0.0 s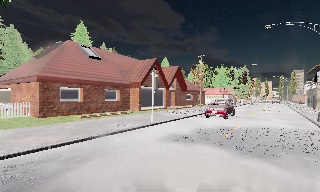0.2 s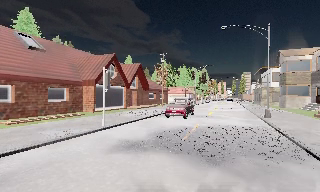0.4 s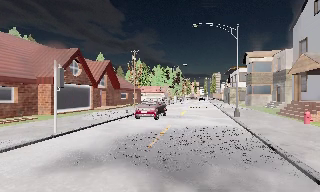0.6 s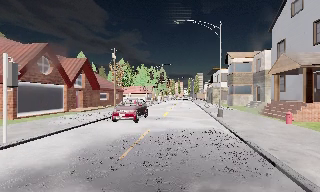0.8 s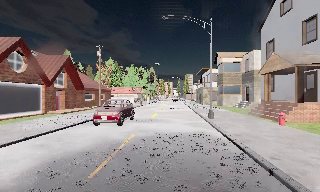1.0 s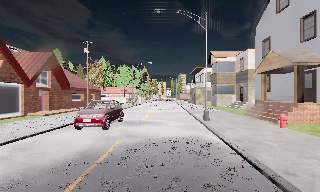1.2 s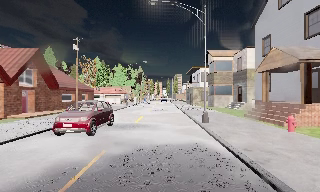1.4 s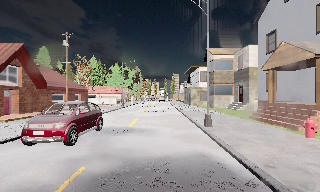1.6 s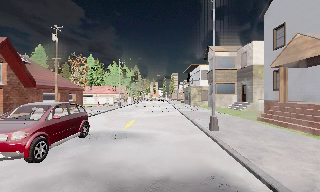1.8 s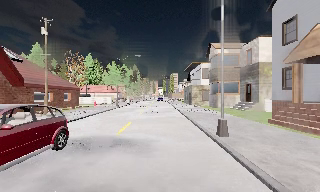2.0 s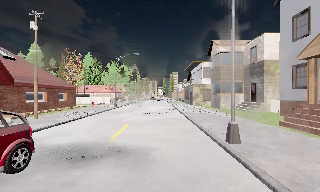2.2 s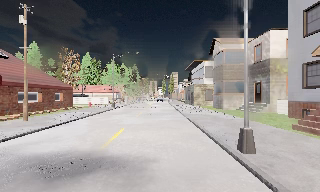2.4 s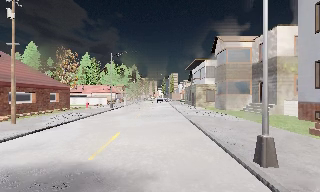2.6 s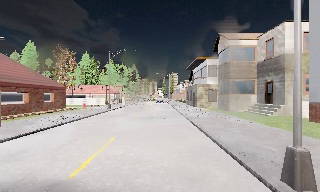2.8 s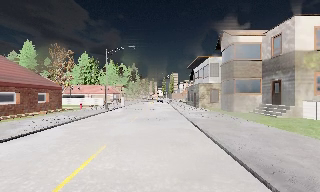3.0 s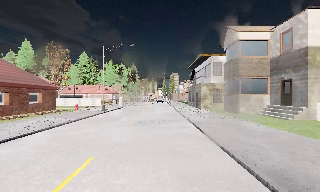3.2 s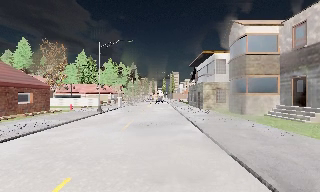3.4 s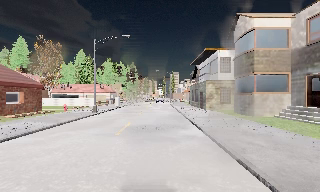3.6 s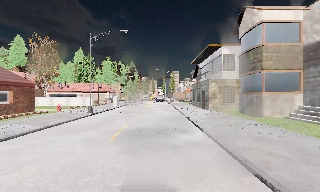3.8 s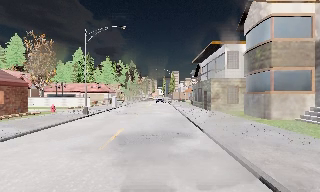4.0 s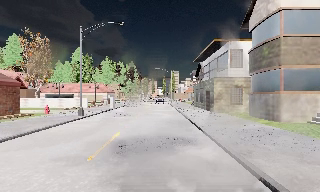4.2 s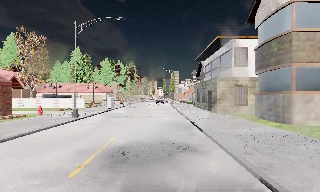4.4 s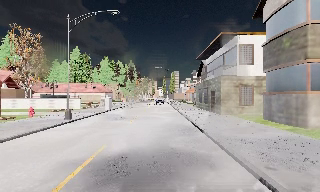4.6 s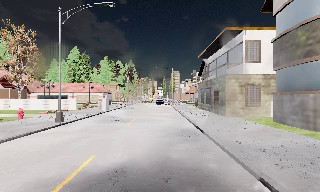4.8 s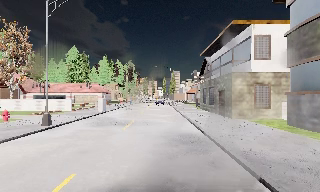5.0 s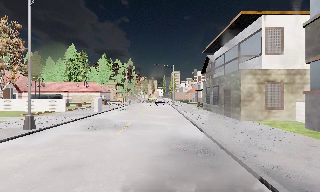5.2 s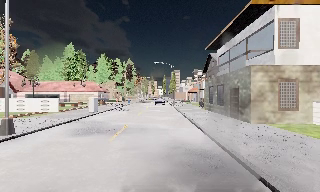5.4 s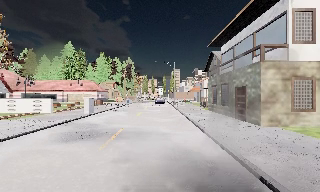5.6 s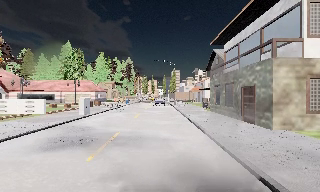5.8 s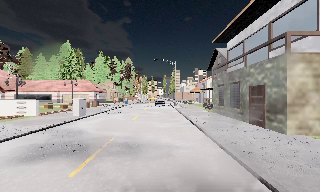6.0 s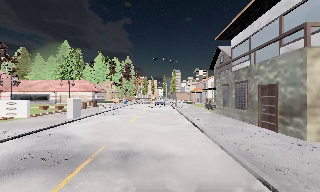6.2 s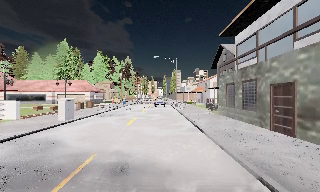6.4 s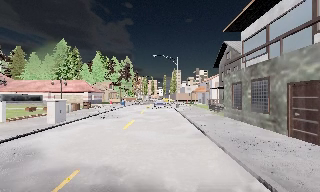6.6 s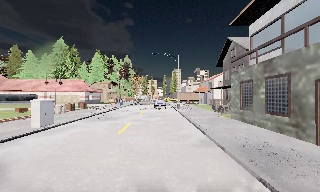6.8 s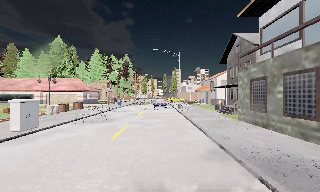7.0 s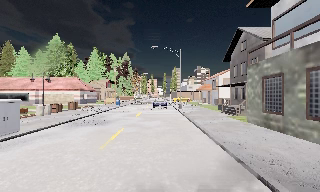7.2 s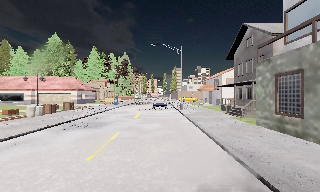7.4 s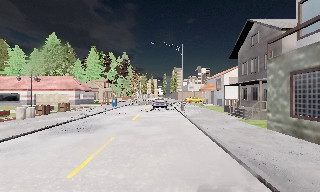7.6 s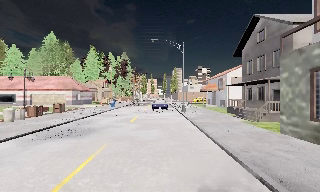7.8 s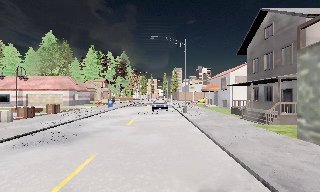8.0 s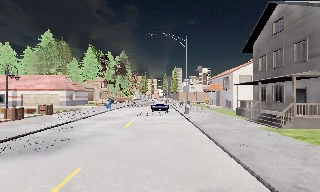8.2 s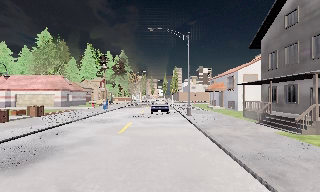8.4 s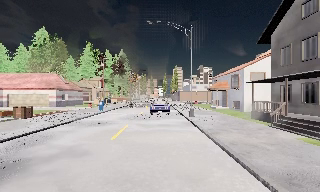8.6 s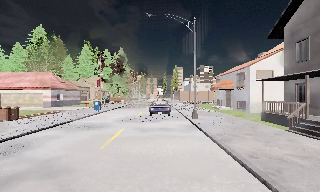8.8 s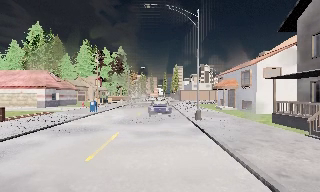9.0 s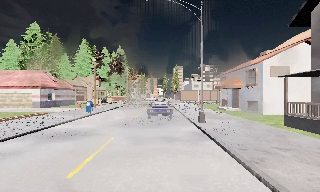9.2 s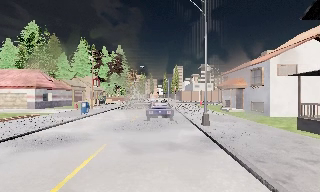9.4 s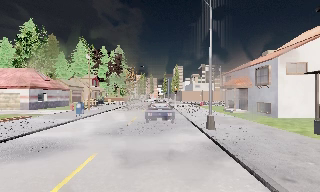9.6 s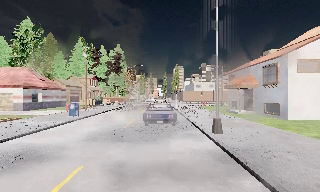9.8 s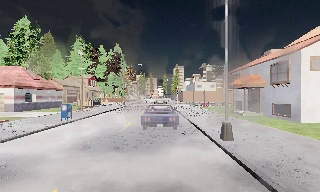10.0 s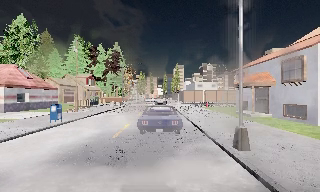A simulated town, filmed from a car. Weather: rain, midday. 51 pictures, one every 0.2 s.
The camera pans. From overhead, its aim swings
clockwise.
The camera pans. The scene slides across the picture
to the left.
0.0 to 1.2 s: The camera pans to its right, which is clockwise from overhead, by about 35 degrees. It travels forward, about 6 m.
1.2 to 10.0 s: The camera travels forward, about 45 m, so what stands in front looms larger.
The film runs forward here.
